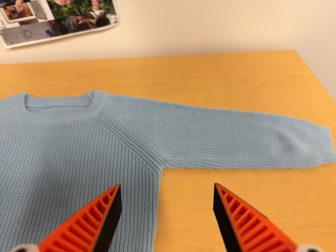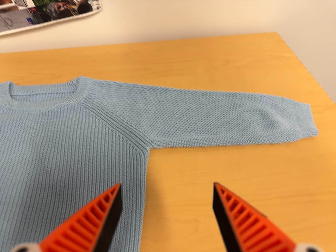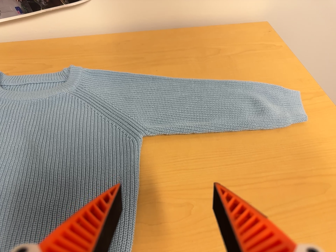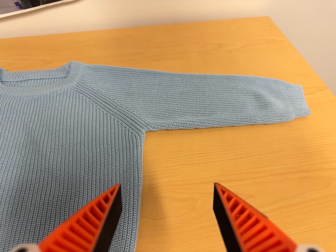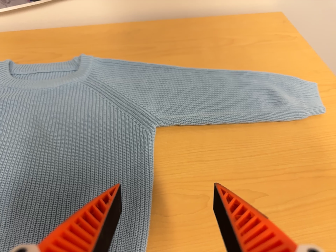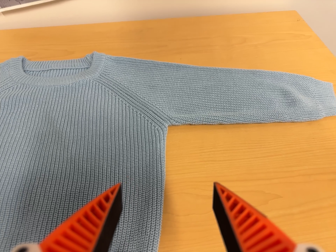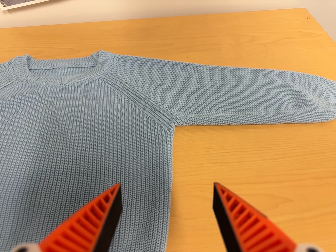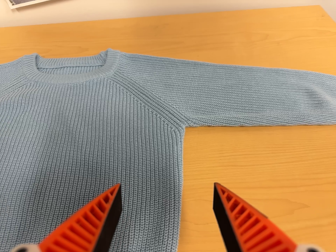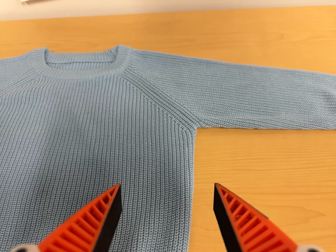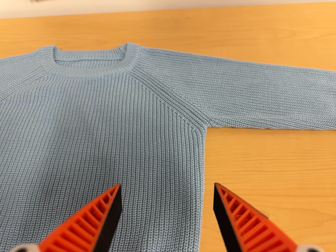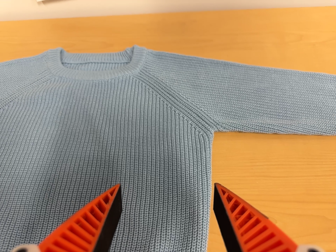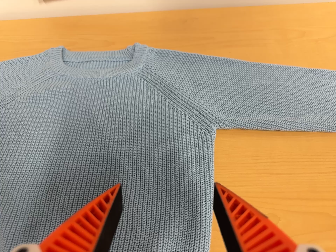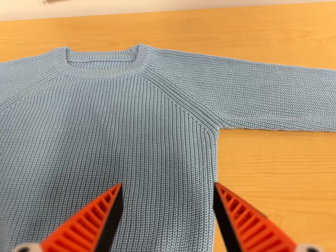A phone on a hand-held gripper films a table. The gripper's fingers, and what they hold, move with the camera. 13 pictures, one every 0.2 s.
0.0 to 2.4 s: The camera travels to its left and forward, about 7 cm, so close, fixed things drift to the right.
The film runs forward here.
